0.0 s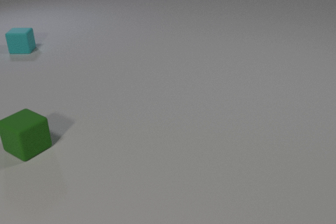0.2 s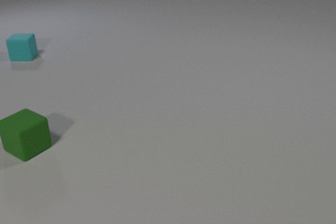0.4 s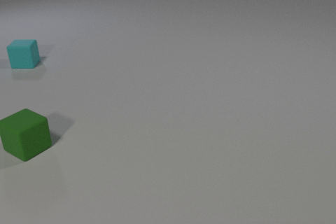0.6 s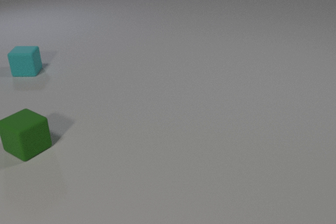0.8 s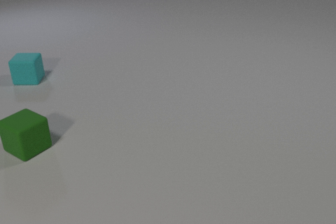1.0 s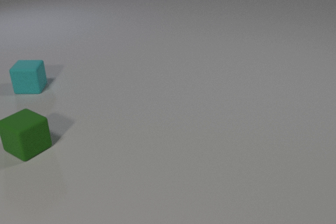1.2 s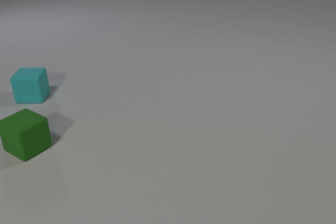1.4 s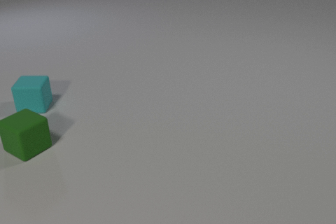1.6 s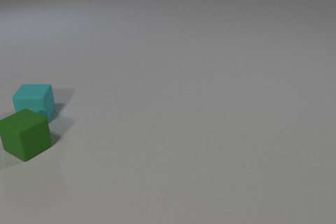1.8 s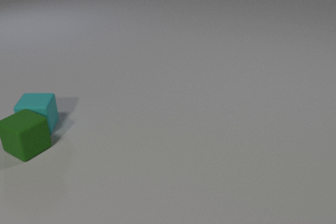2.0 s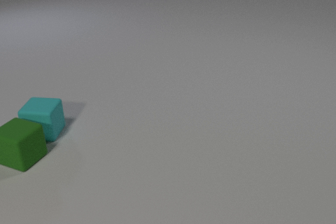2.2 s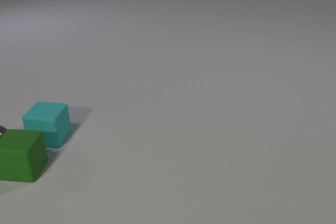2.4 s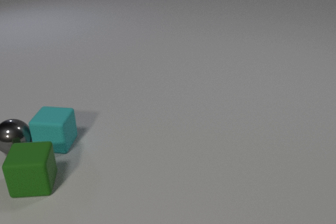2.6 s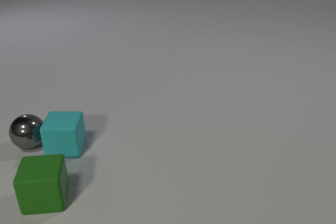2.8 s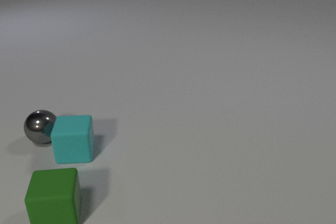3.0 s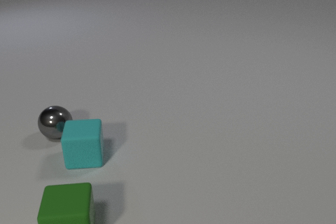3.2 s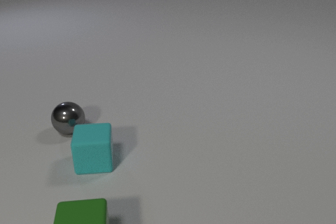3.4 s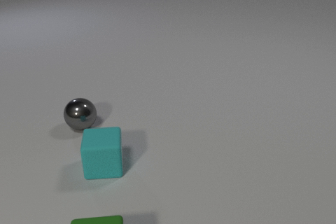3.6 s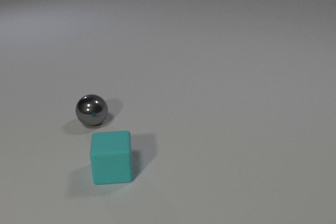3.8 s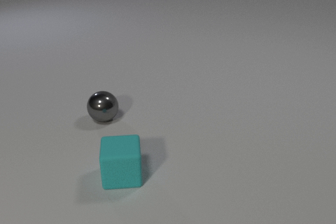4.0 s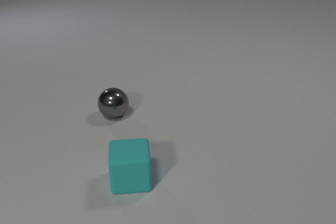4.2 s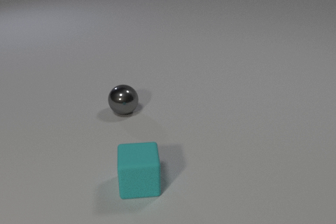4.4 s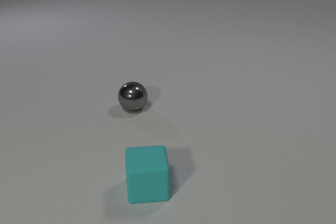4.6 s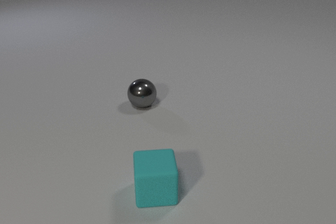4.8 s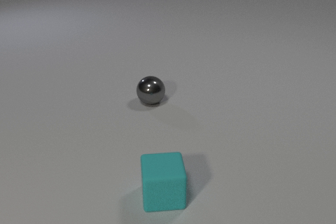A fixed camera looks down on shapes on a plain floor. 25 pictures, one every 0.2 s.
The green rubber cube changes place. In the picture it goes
toward the camera.
The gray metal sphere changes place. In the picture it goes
to the right.
0.0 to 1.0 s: The cyan rubber cube slides toward the camera.
1.0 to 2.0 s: The cyan rubber cube slides toward the camera. The green rubber cube slides toward the camera. The cyan rubber cube and the green rubber cube collide.
2.0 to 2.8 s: The cyan rubber cube slides toward the camera and to the right. The green rubber cube slides toward the camera, spins so that its near face slides to the right, counterclockwise seen from above. The gray metal sphere comes in at the left edge, rolls to the right. The cyan rubber cube and the gray metal sphere collide.
2.8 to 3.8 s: The cyan rubber cube slides toward the camera and to the right. The green rubber cube slides toward the camera and to the right, leaves at the bottom edge. The gray metal sphere rolls to the right and away from the camera.
3.8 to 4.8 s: The cyan rubber cube slides to the right and toward the camera. The gray metal sphere rolls to the right and away from the camera.
What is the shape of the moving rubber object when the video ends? cube.
What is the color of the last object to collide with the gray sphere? cyan.
What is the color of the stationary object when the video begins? green.
